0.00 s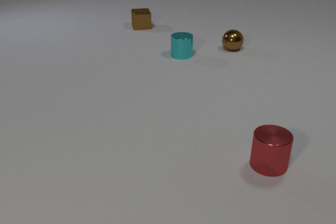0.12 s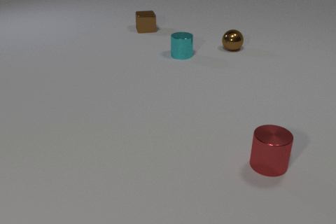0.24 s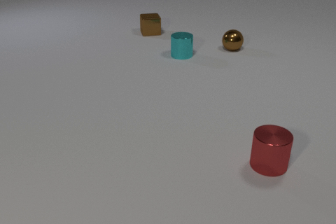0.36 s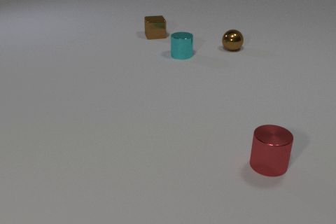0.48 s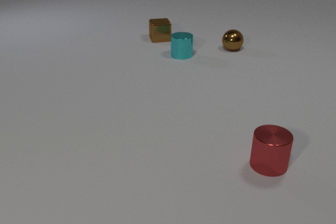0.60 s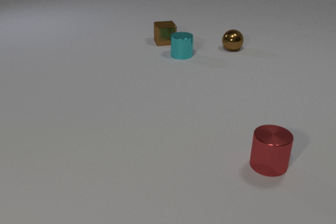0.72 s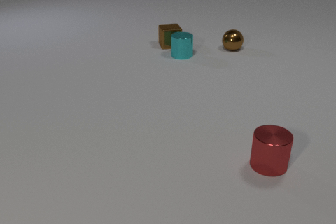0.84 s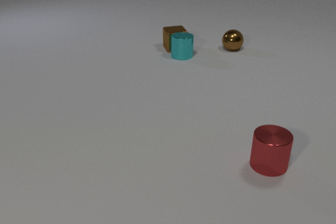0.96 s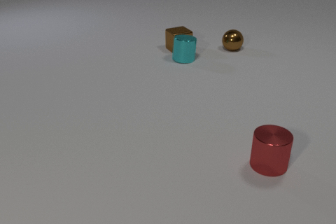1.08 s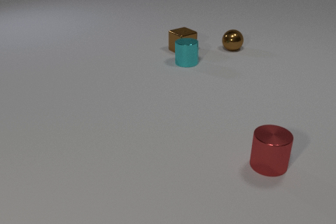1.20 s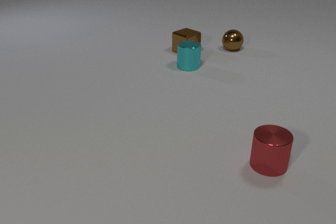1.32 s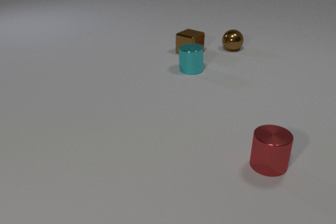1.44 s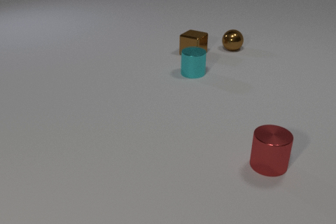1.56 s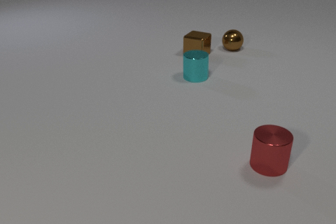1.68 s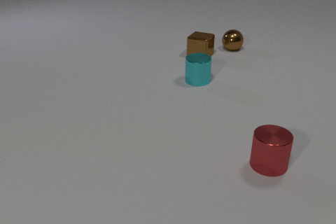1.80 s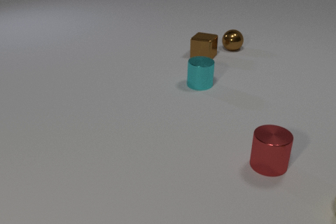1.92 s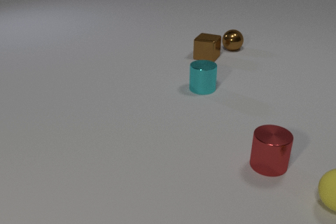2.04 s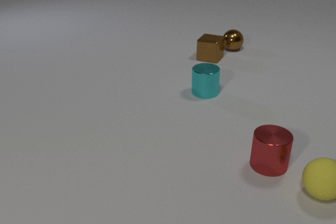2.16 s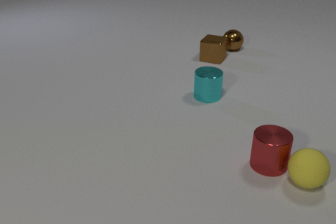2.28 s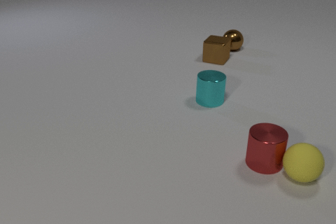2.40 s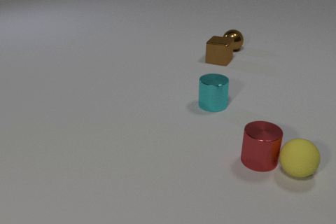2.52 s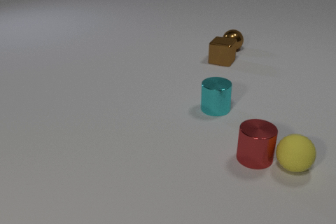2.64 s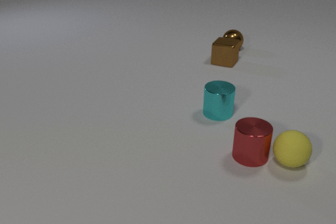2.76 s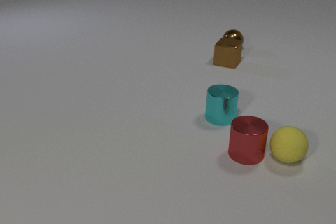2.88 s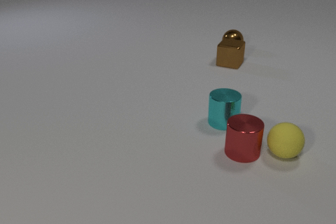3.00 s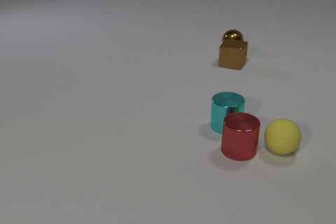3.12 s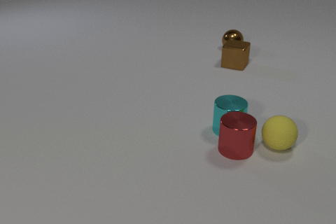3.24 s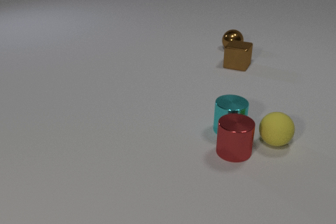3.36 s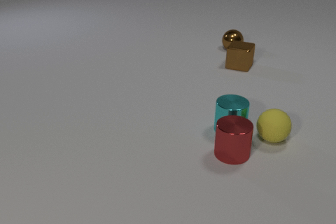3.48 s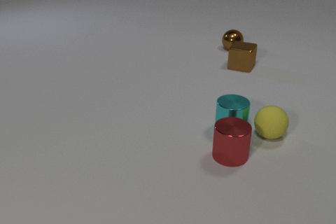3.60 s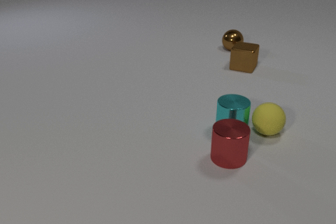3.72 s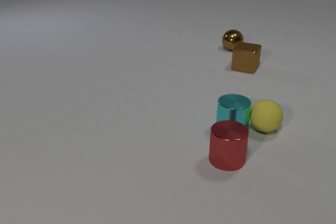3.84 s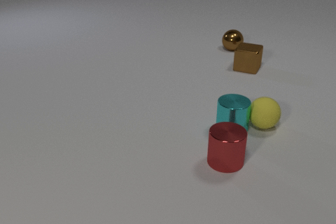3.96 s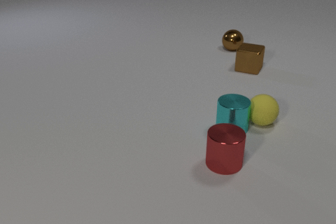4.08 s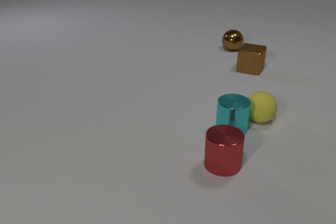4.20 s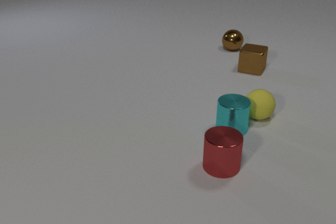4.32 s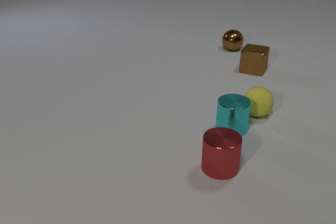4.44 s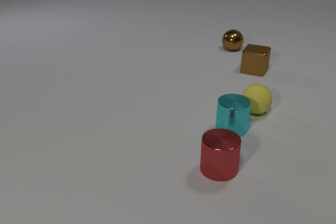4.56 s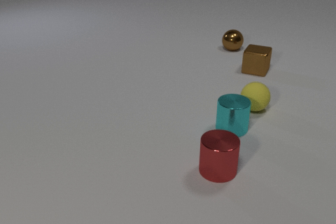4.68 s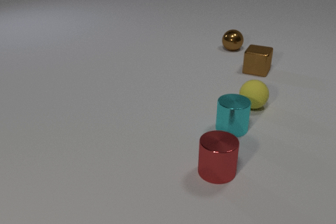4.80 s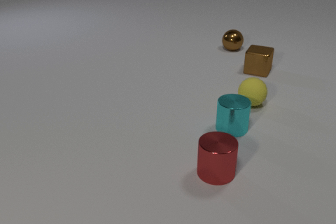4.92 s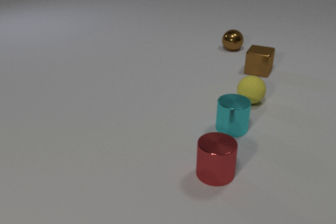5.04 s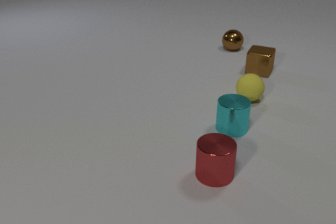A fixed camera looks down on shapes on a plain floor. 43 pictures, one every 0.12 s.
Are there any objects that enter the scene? yes.
How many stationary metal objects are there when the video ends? 2.
What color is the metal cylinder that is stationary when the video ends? cyan.
0.00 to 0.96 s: The brown metal cube slides toward the camera and to the right. The cyan metal cylinder slides toward the camera. The brown metal cube and the cyan metal cylinder collide.
0.96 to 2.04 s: The brown metal cube slides to the right and toward the camera, spins counterclockwise seen from above by about 45 degrees, its near face sliding to the right. The cyan metal cylinder slides toward the camera. The yellow rubber sphere comes in at the right edge, rolls to the left and away from the camera.
2.04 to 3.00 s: The brown metal cube slides to the right and toward the camera. The cyan metal cylinder slides toward the camera. The yellow rubber sphere rolls away from the camera and to the left. The red metal cylinder slides to the left and away from the camera. The yellow rubber sphere and the red metal cylinder collide.
3.00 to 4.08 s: The brown metal cube slides to the right and toward the camera. The cyan metal cylinder moves, and ends about where it began. The yellow rubber sphere rolls away from the camera and to the left. The red metal cylinder slides toward the camera and to the left. The cyan metal cylinder and the red metal cylinder collide. The cyan metal cylinder and the yellow rubber sphere collide.
4.08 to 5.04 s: The brown metal cube slides to the right. The yellow rubber sphere rolls away from the camera. The red metal cylinder slides toward the camera and to the left.
